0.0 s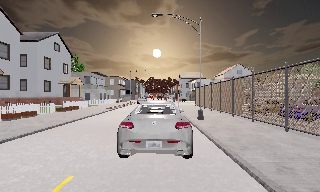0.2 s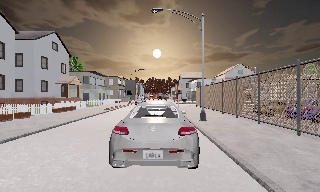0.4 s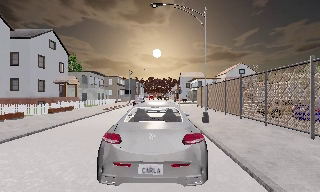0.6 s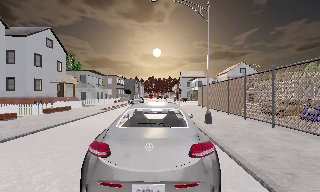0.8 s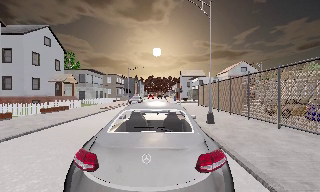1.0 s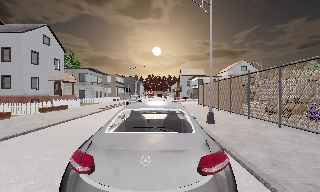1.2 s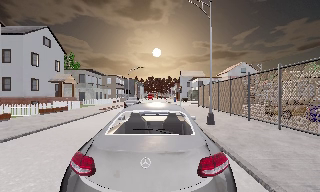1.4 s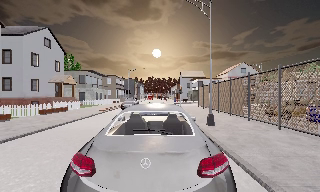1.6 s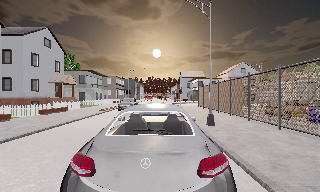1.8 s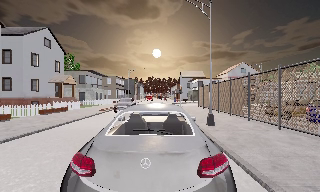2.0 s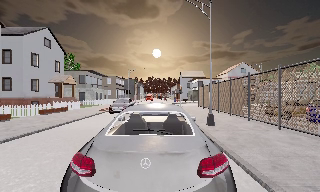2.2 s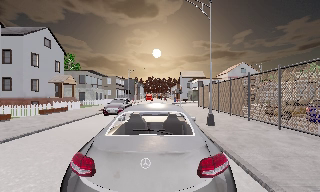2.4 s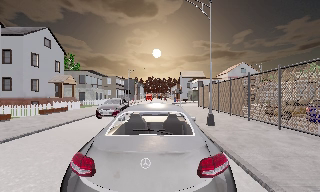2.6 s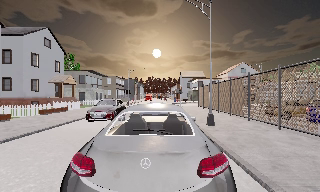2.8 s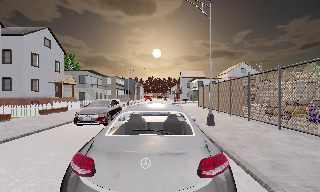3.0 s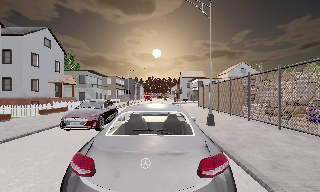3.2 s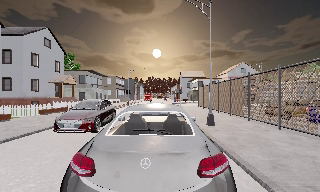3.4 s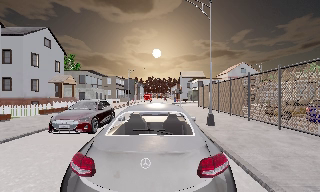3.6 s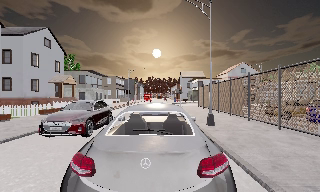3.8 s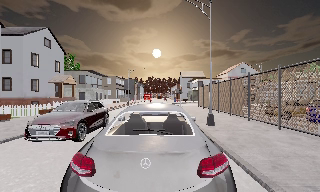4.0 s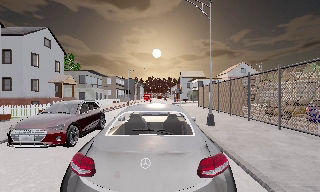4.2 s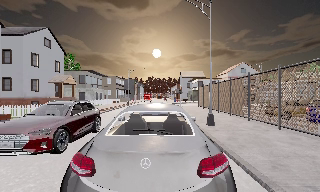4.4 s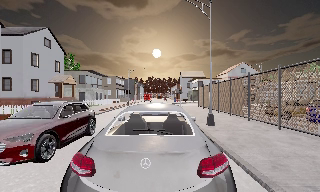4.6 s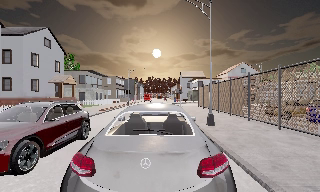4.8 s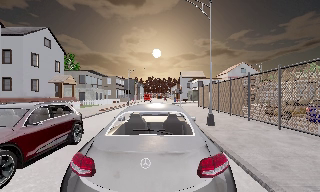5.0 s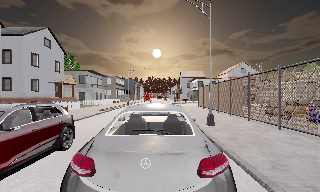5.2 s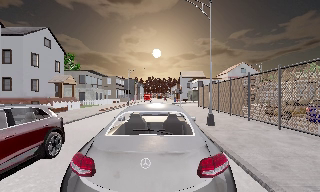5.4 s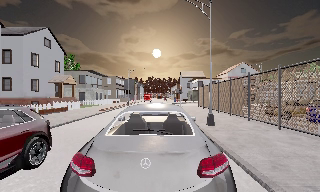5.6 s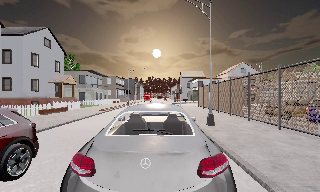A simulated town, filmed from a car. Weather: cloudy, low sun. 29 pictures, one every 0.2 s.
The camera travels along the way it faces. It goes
forward.
0.0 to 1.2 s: The camera travels forward, about 2.5 m, so what stands in front looms larger. It loses speed.
1.2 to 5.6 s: The camera keeps its place and its aim.
The film runs forward here.
